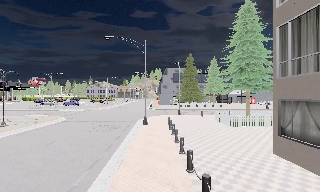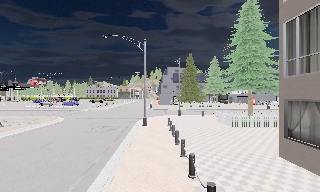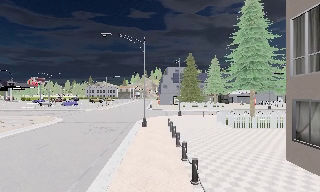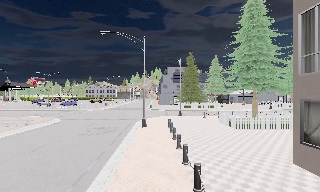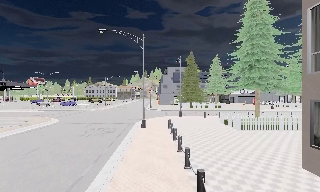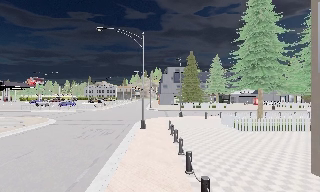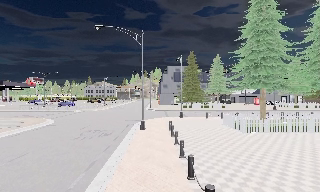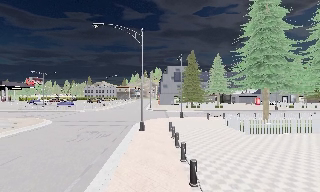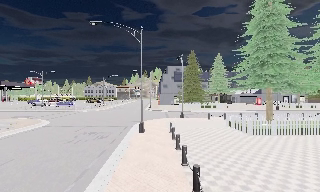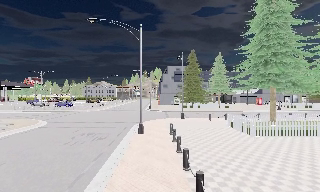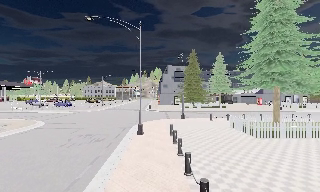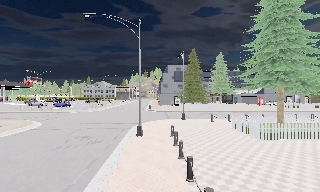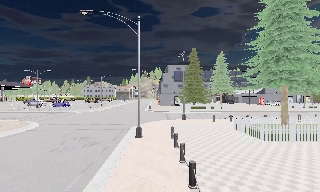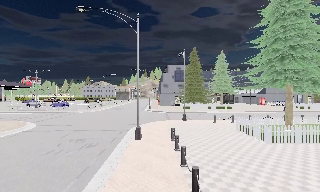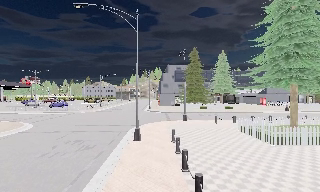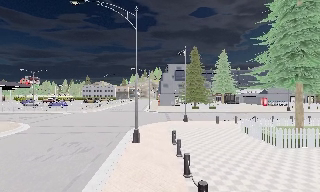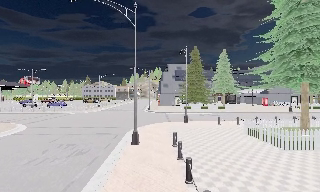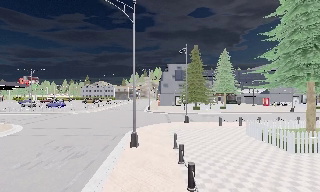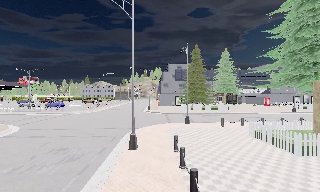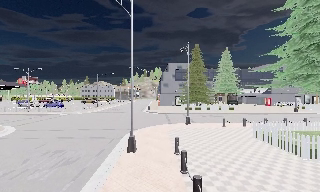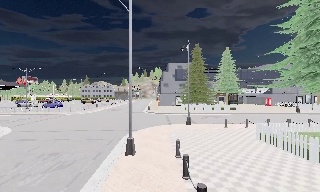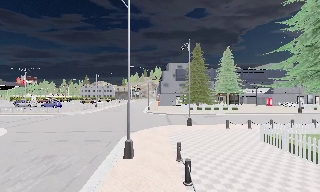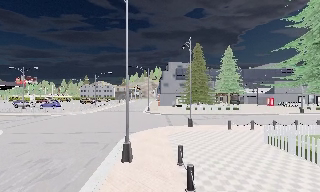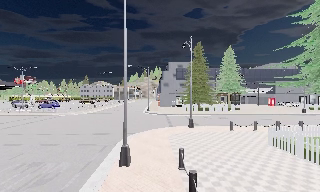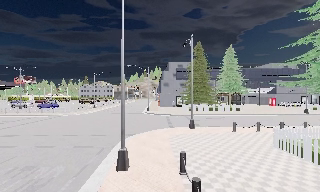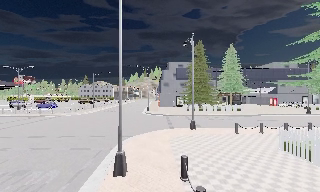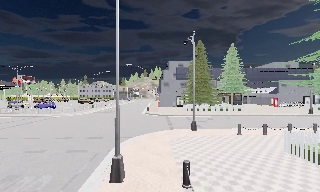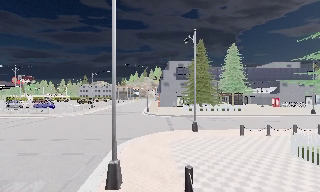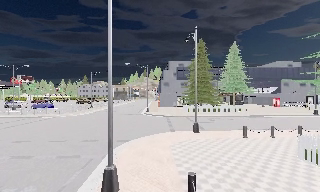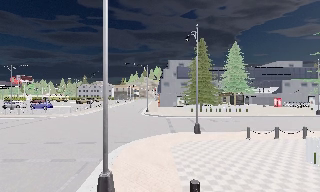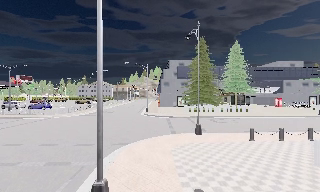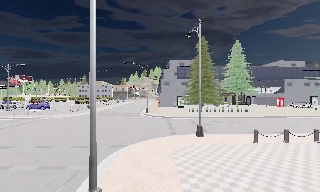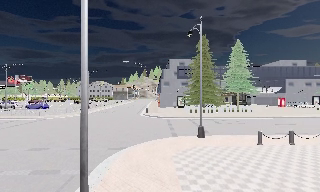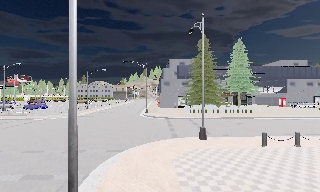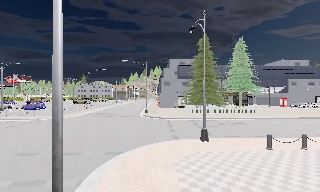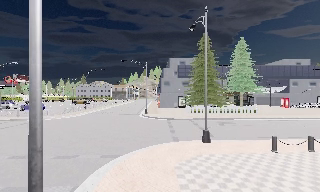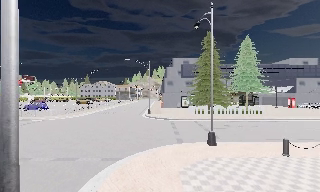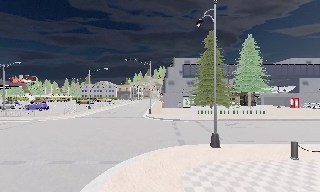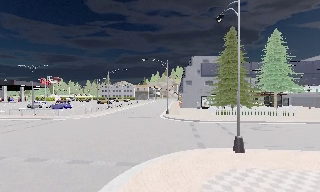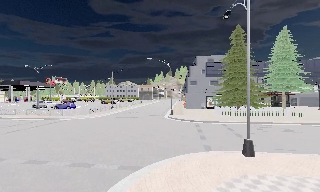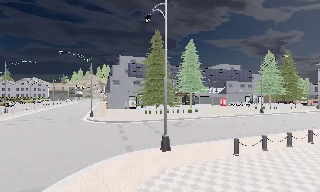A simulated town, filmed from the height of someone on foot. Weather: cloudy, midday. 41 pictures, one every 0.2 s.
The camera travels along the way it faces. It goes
forward.
0.0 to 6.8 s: The camera travels forward, about 12 m, so what stands in front looms larger.
6.8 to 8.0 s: The scene slides to the left, as the camera pans about 20 degrees to its right. It travels forward, about 2 m, so what stands in front looms larger.
The film runs forward here.
